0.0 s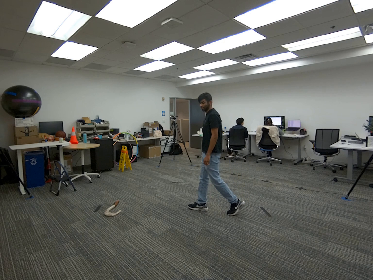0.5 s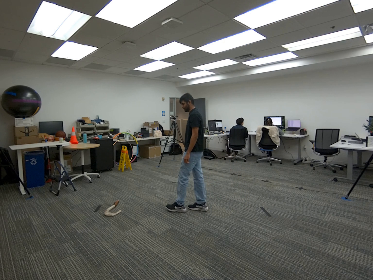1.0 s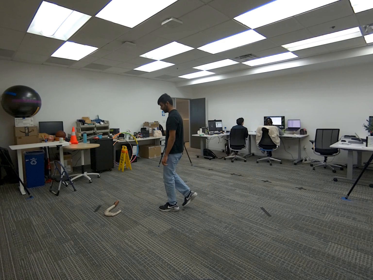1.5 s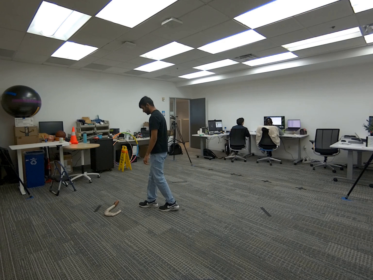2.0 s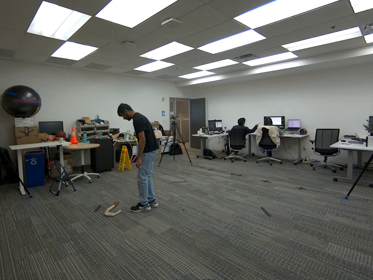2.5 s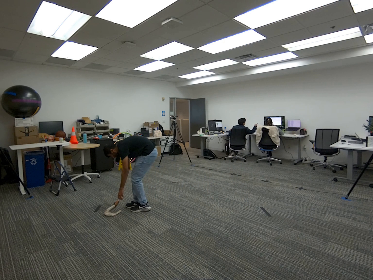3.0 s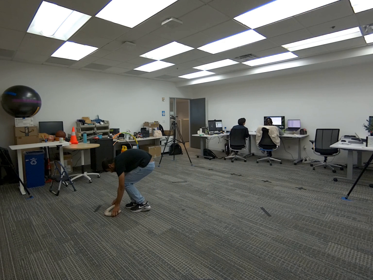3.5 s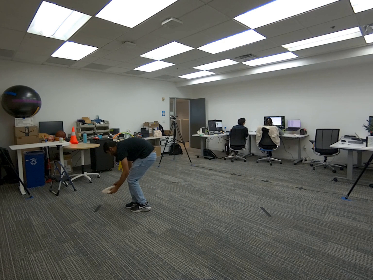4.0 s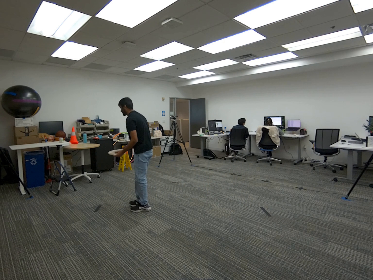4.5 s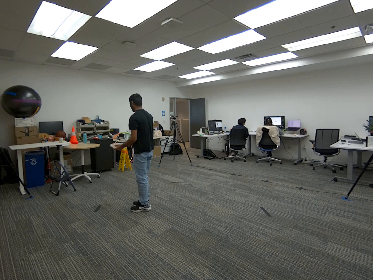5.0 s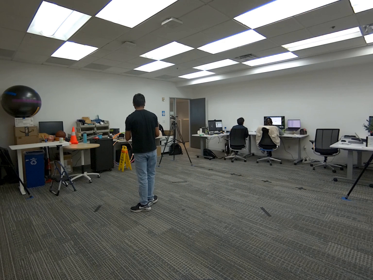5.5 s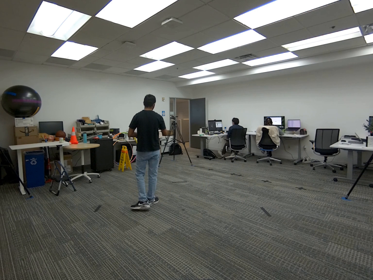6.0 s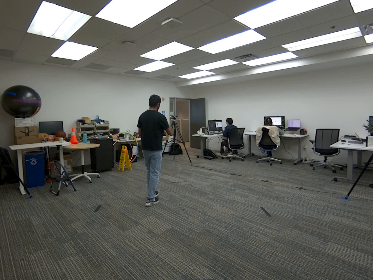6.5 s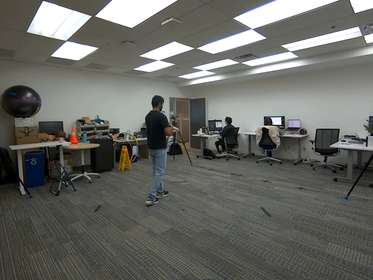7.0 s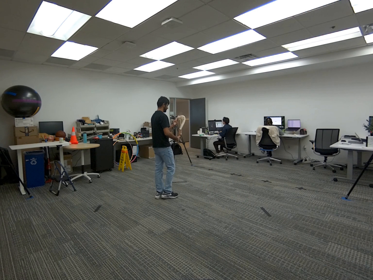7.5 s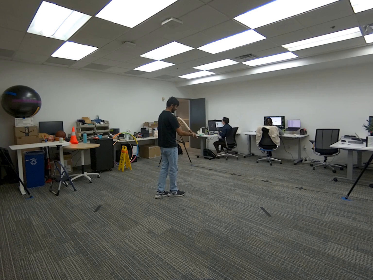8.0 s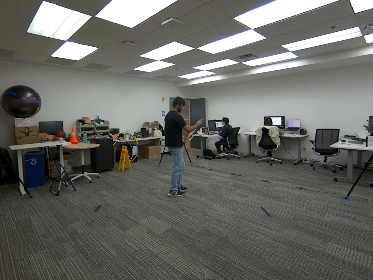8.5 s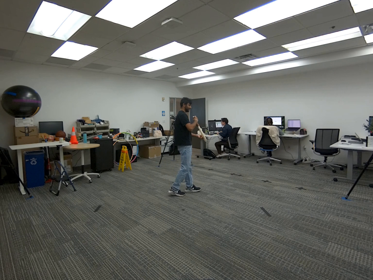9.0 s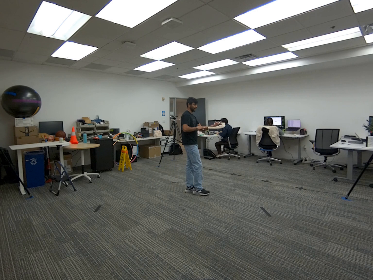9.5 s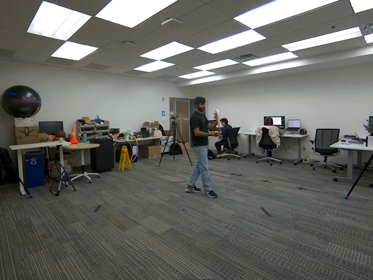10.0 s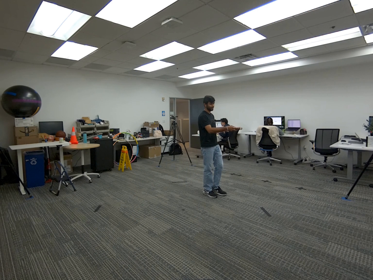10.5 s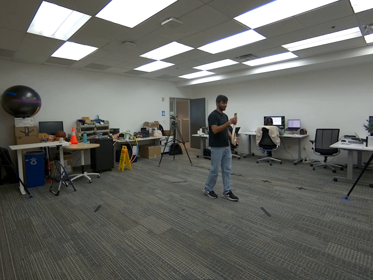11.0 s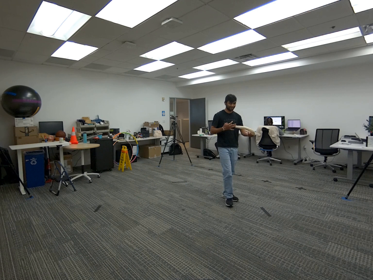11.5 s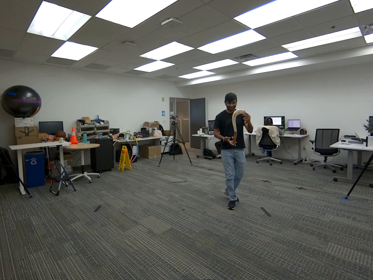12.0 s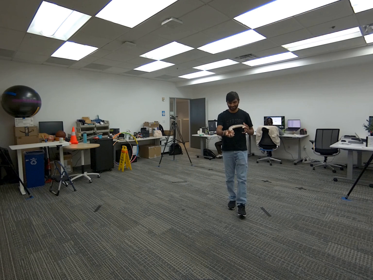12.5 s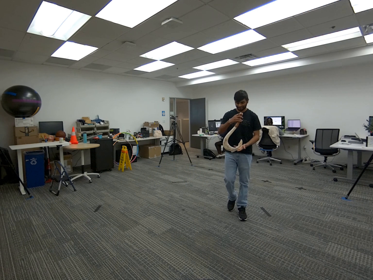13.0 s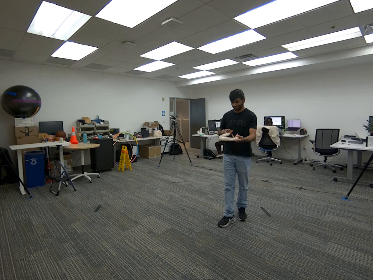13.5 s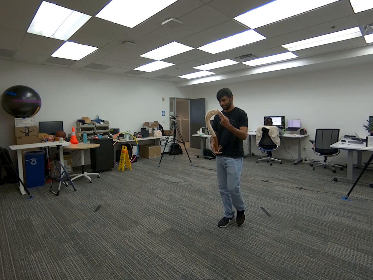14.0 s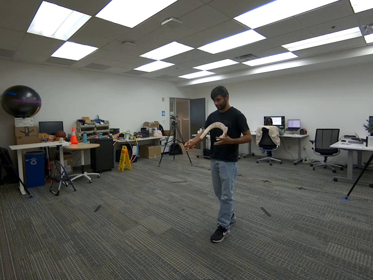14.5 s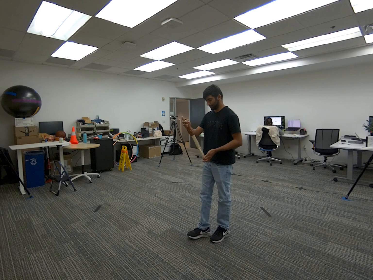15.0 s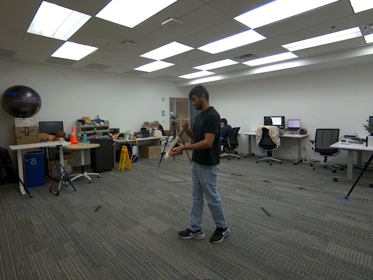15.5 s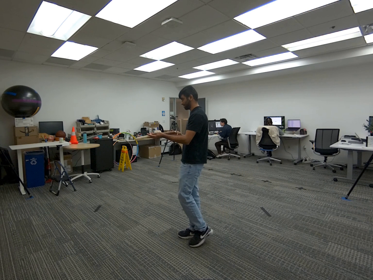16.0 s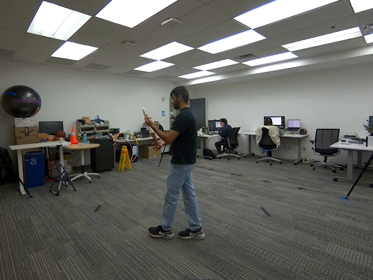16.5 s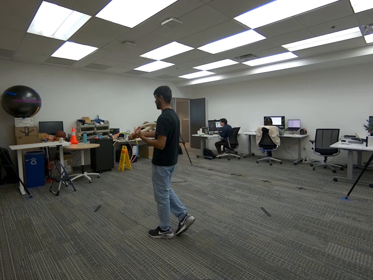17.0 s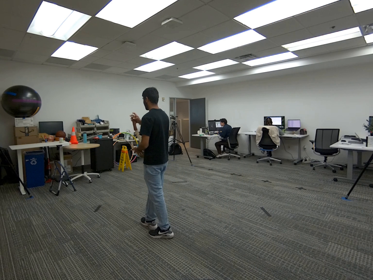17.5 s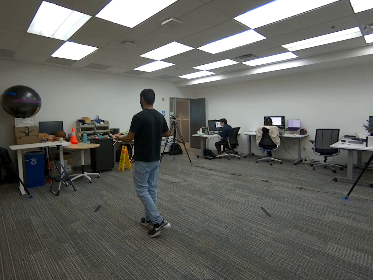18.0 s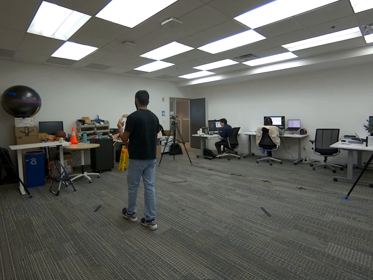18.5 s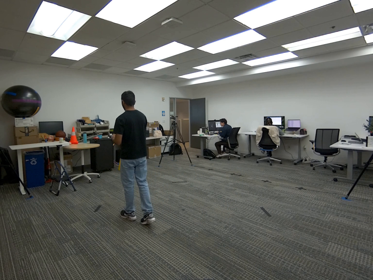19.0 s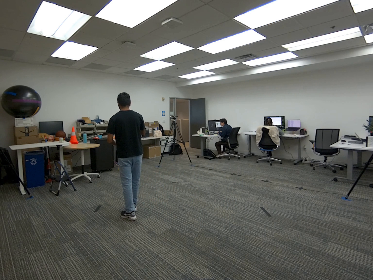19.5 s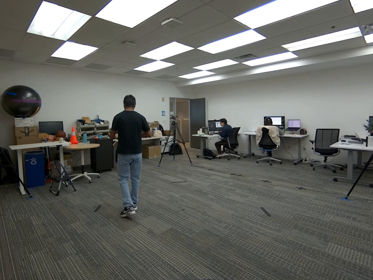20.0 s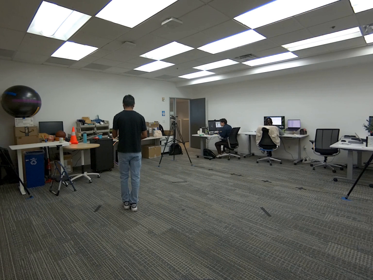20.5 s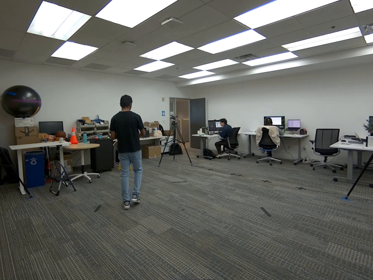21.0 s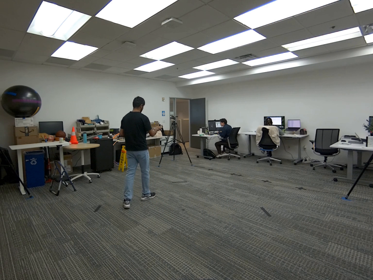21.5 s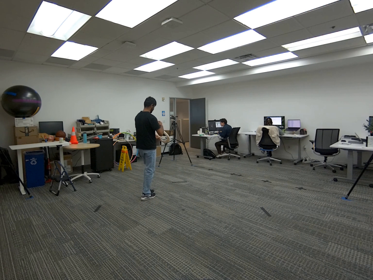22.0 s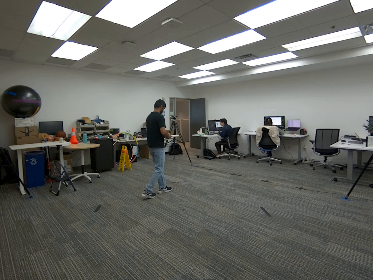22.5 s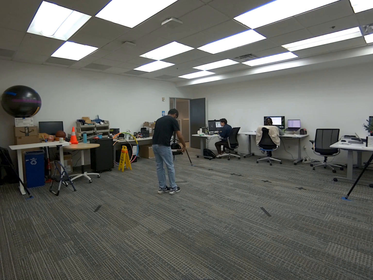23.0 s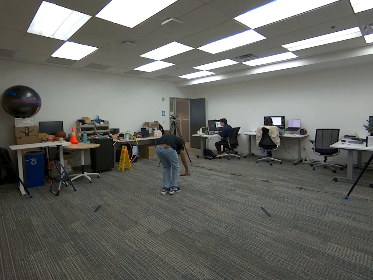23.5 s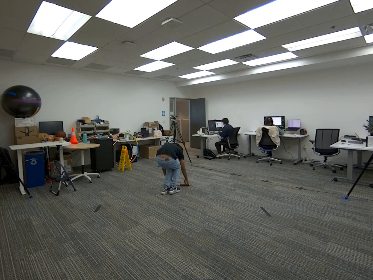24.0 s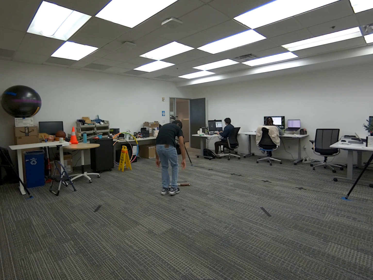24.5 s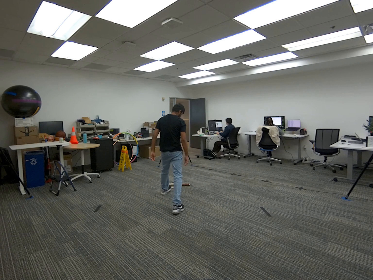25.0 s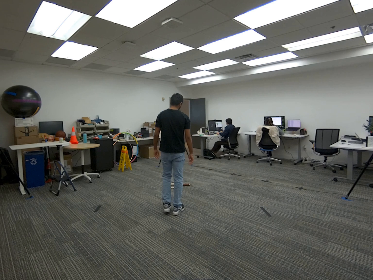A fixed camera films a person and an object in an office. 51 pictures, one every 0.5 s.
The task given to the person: Walk over to the Big Fish Hook on the round table and using both hands pick up the Big Fish Hook and begin to rotate the Big Fish Hook using both hands so that all cameras get a view of the Big Fish Hook. Place the Big Fish Hook on the ground when complete.
